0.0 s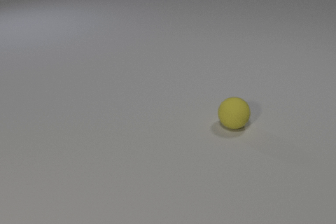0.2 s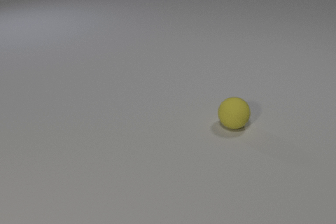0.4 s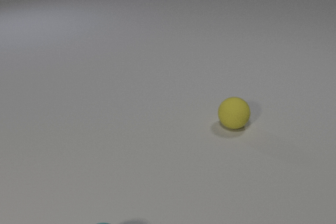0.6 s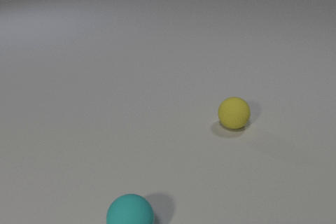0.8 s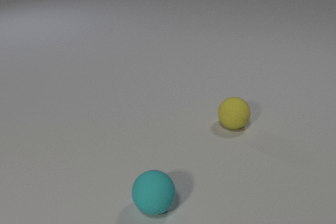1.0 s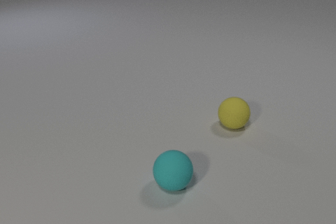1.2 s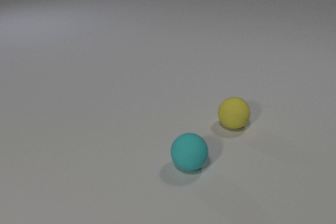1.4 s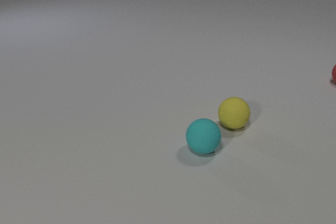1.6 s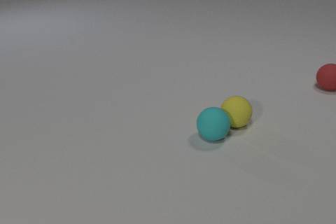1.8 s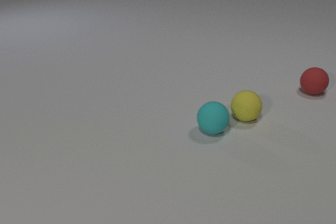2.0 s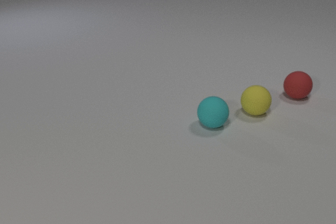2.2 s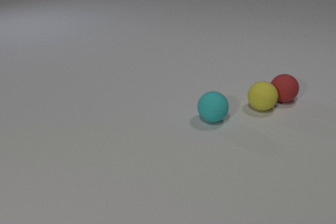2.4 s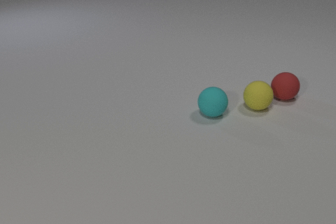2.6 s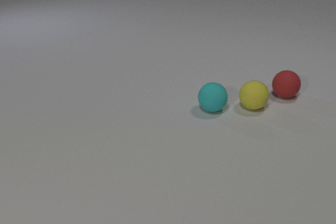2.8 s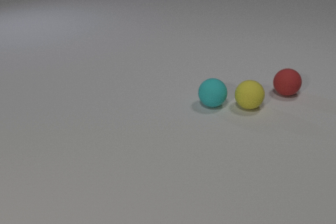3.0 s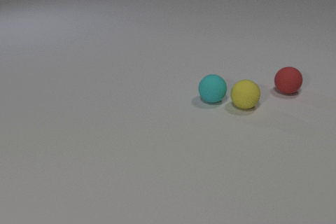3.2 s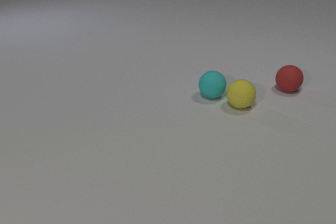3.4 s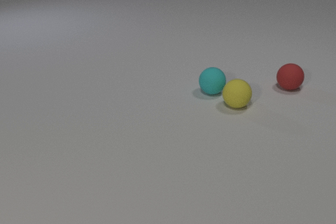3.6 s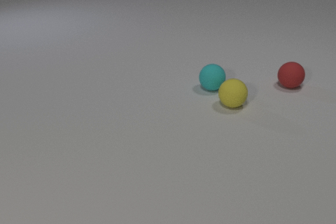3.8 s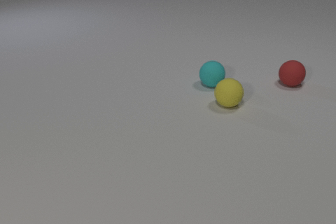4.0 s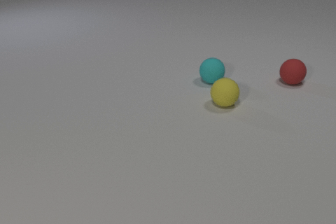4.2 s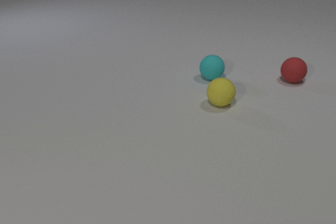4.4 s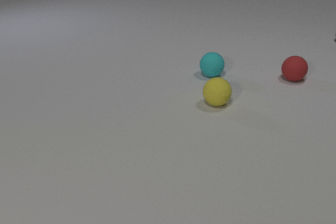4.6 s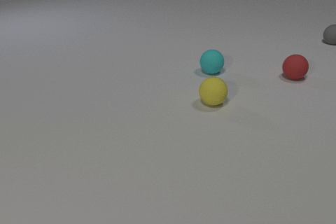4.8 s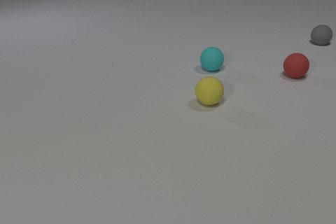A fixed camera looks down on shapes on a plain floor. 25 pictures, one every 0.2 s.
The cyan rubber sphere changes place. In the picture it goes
away from the camera.
0.0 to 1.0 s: The cyan rubber sphere comes in at the bottom edge, rolls away from the camera and to the right.
1.0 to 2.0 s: The cyan rubber sphere rolls away from the camera. The yellow rubber sphere rolls away from the camera and to the right. The red rubber sphere comes in at the right edge, rolls toward the camera and to the left. The cyan rubber sphere and the yellow rubber sphere collide.
2.0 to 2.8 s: The cyan rubber sphere rolls away from the camera. The yellow rubber sphere rolls away from the camera and to the left. The red rubber sphere rolls to the left. The yellow rubber sphere and the red rubber sphere collide.
2.8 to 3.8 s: The cyan rubber sphere rolls away from the camera. The yellow rubber sphere rolls to the left. The red rubber sphere rolls away from the camera.
3.8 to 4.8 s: The cyan rubber sphere rolls away from the camera. The yellow rubber sphere rolls to the left. The gray rubber sphere comes in at the right edge, rolls to the left and toward the camera. The red rubber sphere rolls away from the camera.
What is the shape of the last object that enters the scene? sphere.
What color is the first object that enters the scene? cyan.
What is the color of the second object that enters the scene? red.
